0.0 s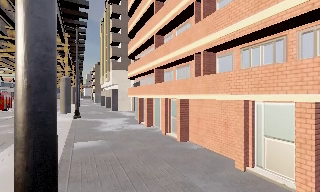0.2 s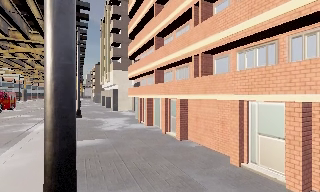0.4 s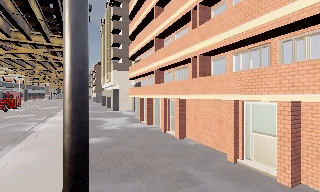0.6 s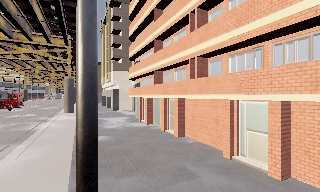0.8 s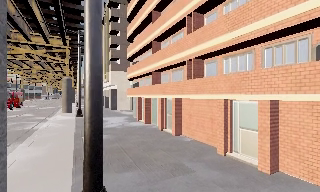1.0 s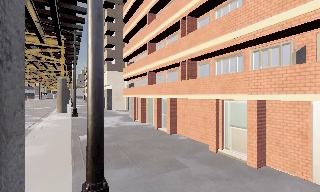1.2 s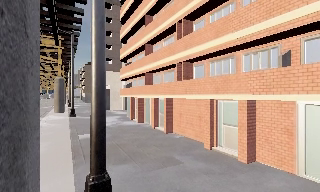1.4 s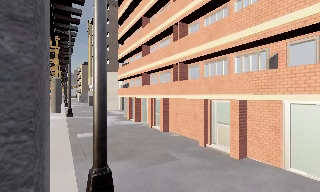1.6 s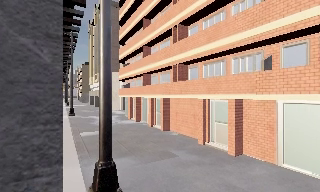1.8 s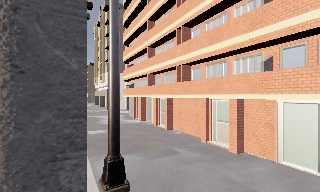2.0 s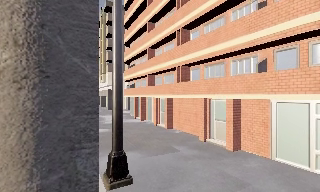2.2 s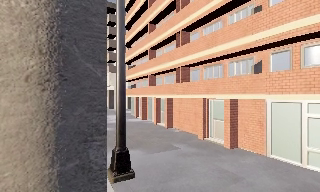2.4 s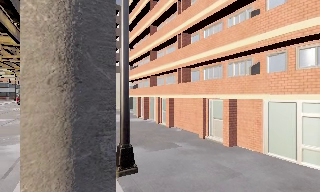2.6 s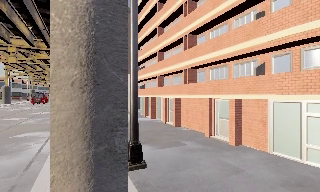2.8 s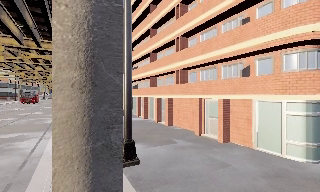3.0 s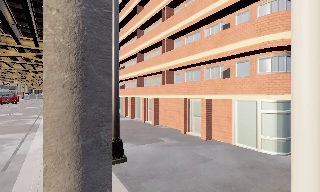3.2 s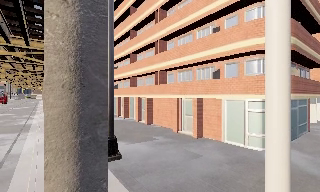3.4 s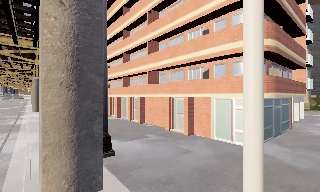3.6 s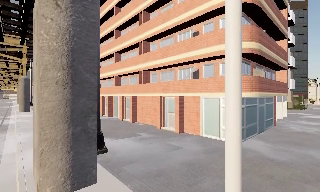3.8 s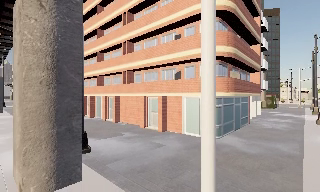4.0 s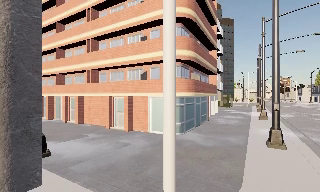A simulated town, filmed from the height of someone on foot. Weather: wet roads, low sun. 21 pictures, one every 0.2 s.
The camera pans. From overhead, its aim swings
clockwise.
The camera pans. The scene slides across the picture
to the left.
0.0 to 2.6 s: The camera travels backward, about 4.5 m, so what stands in front gets smaller.
2.6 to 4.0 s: The camera pans to its right, which is clockwise from overhead, by about 35 degrees. It travels backward, about 2 m.
The film runs backward here.
